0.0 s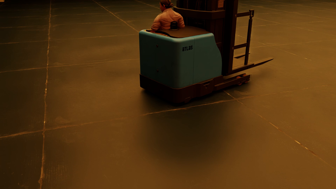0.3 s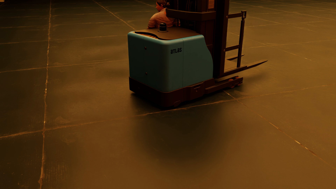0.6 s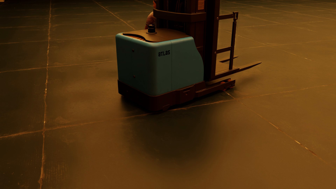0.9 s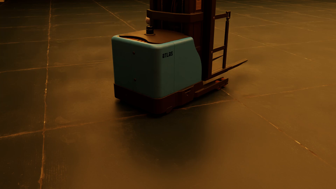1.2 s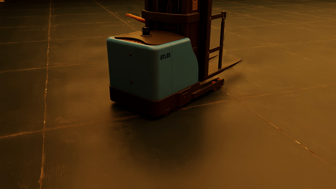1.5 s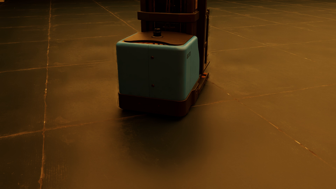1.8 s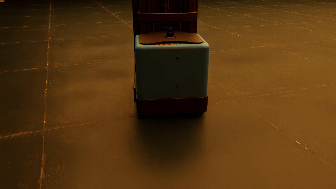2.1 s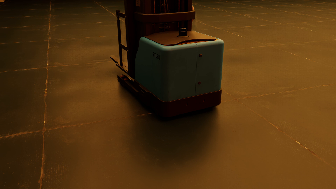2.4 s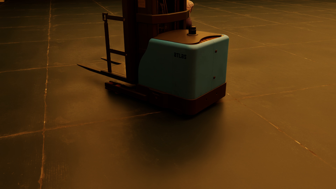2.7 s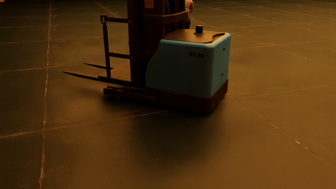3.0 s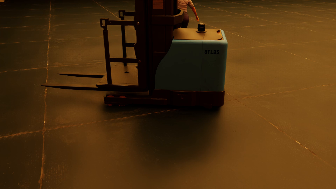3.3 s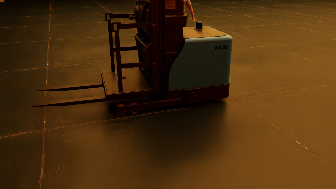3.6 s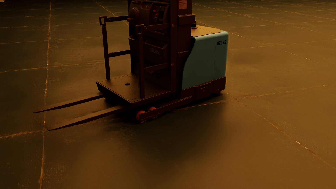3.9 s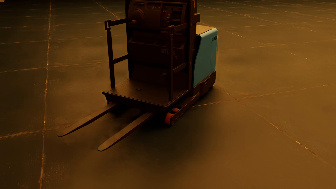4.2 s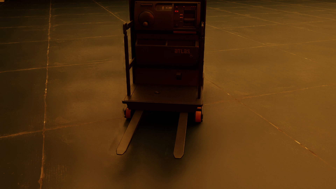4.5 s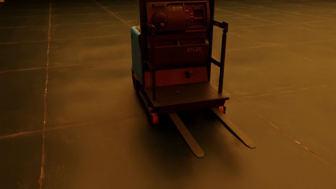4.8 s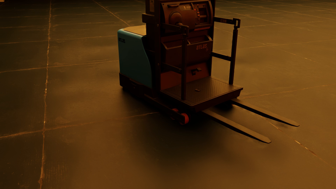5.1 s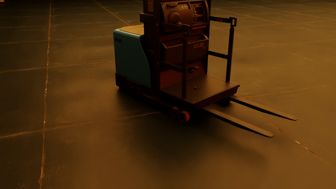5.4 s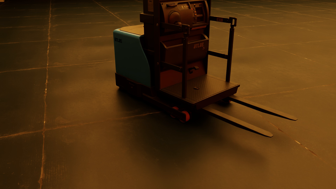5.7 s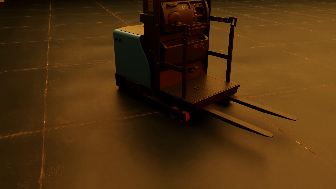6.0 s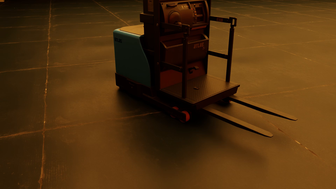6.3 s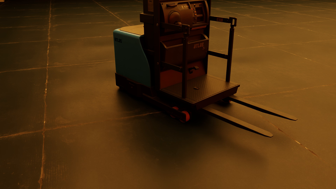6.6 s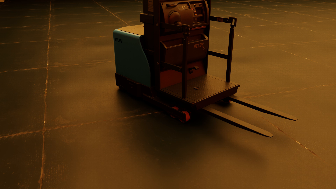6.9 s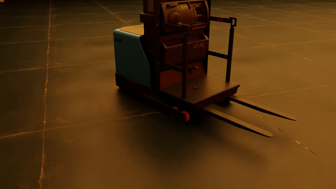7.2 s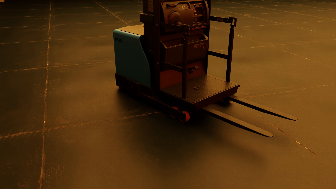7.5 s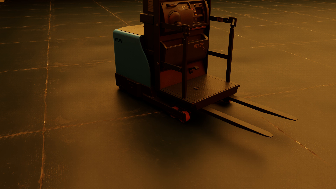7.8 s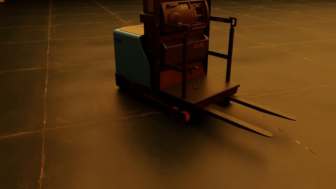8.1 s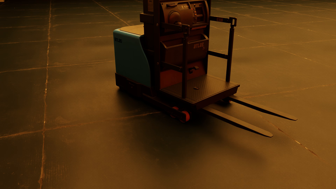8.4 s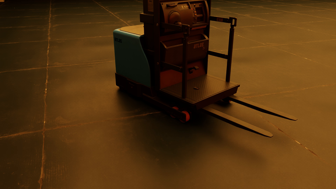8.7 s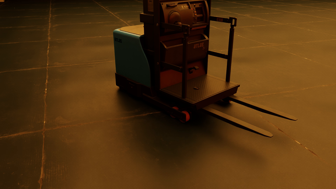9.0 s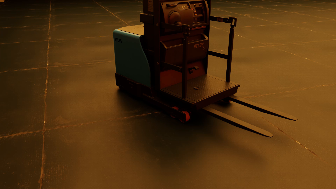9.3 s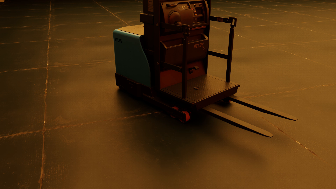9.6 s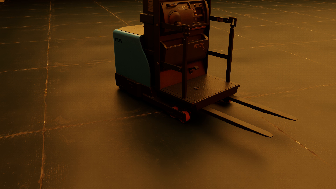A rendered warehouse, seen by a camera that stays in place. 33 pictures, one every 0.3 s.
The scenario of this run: Near miss between a forklift and a person.
